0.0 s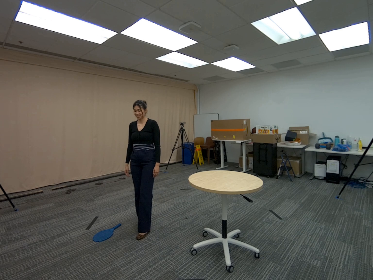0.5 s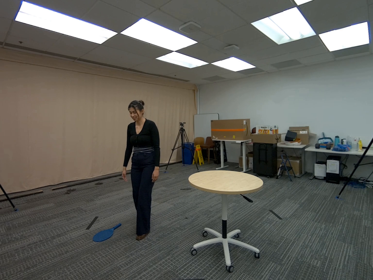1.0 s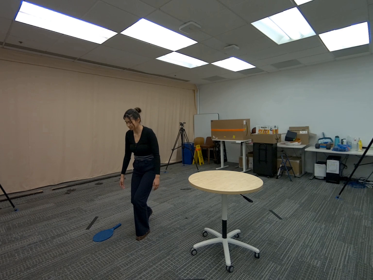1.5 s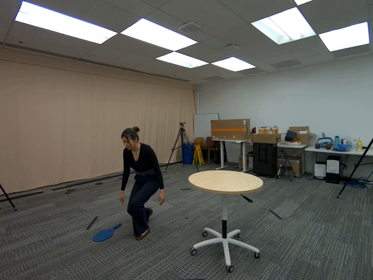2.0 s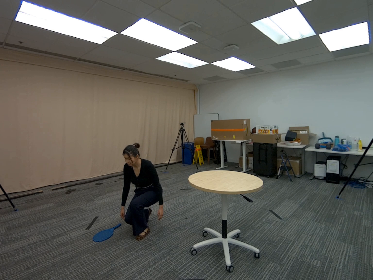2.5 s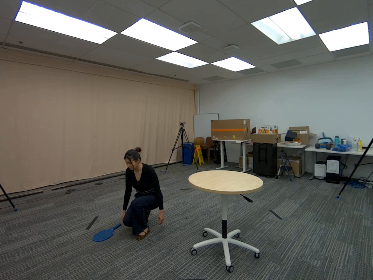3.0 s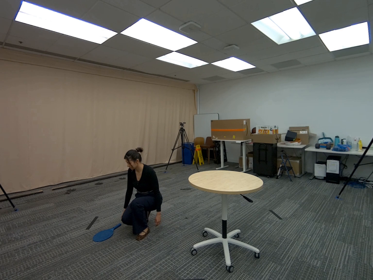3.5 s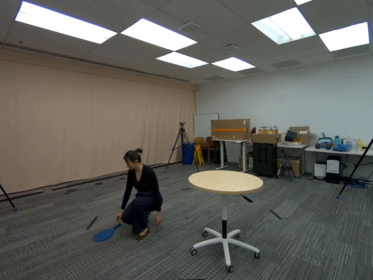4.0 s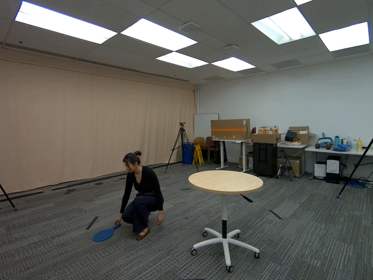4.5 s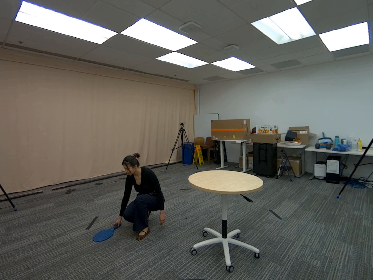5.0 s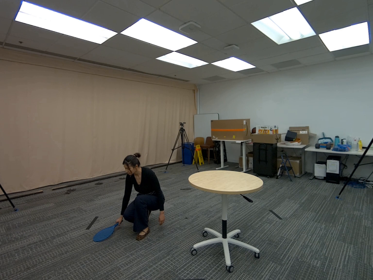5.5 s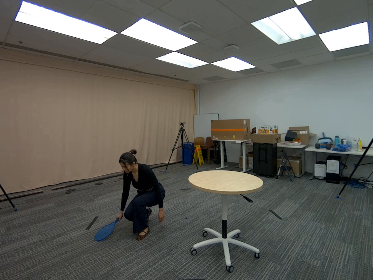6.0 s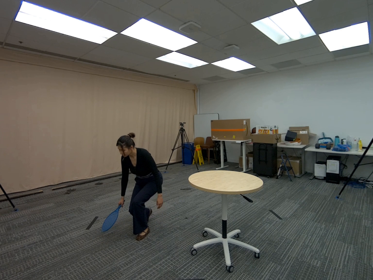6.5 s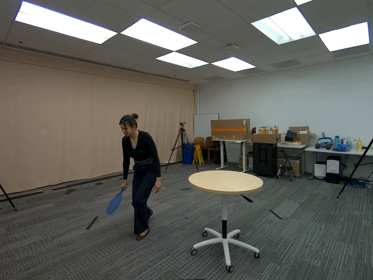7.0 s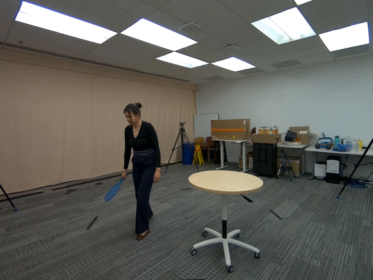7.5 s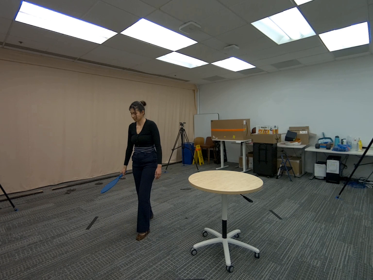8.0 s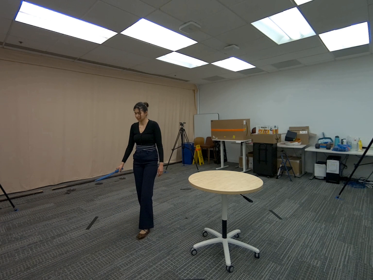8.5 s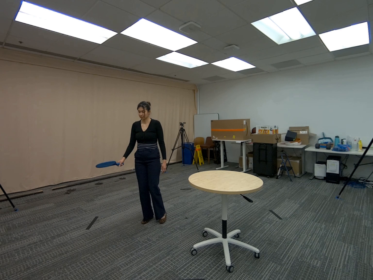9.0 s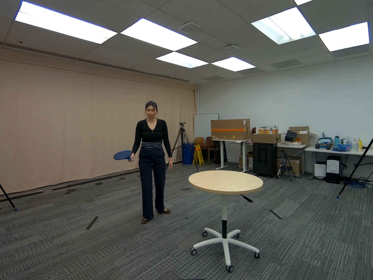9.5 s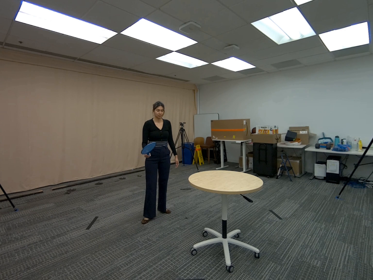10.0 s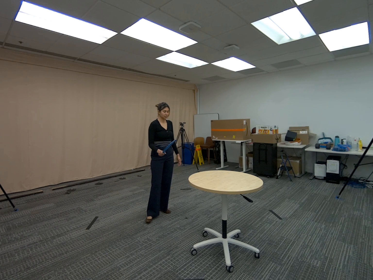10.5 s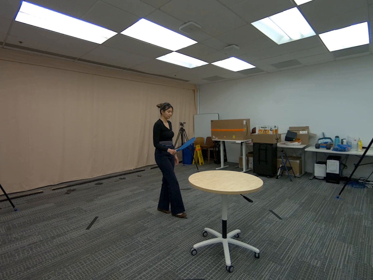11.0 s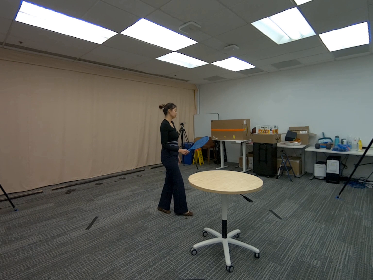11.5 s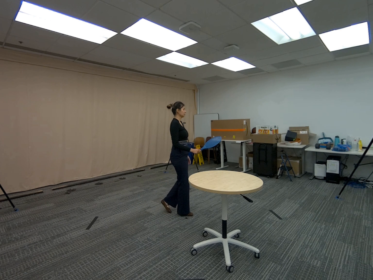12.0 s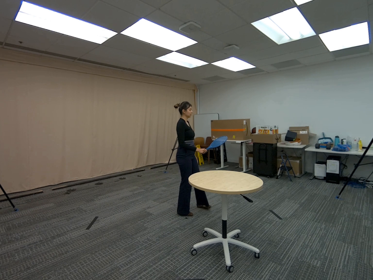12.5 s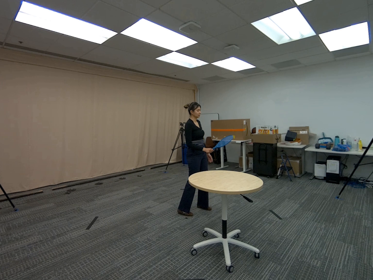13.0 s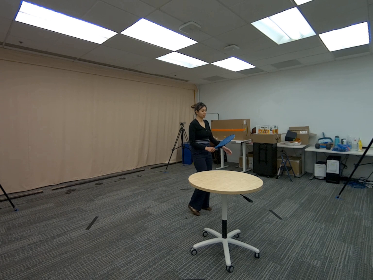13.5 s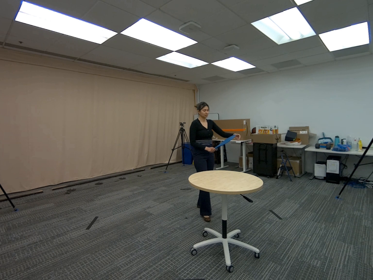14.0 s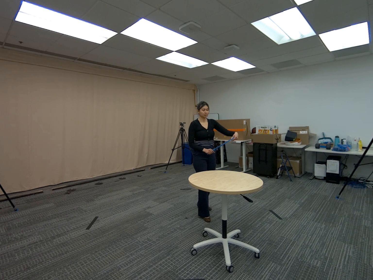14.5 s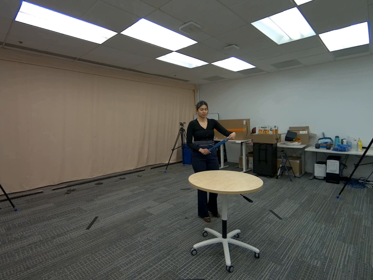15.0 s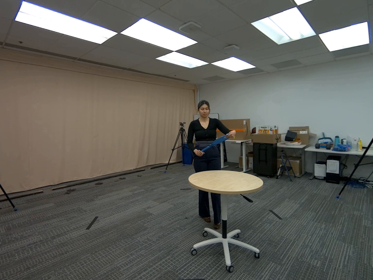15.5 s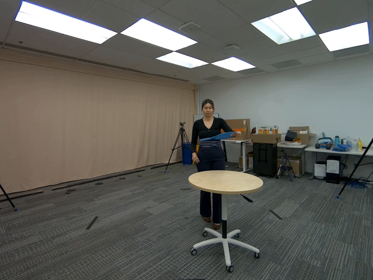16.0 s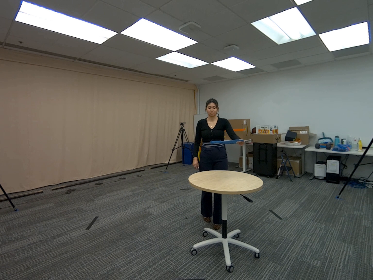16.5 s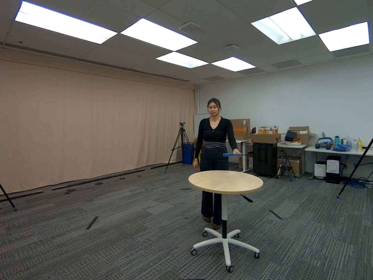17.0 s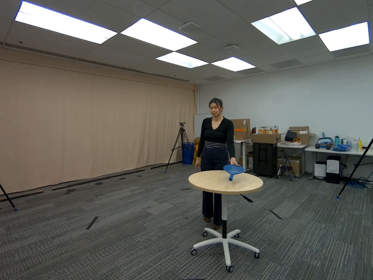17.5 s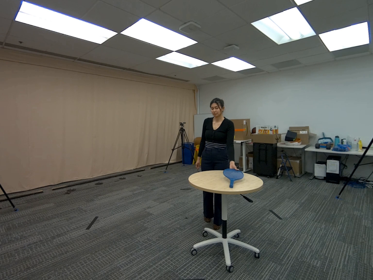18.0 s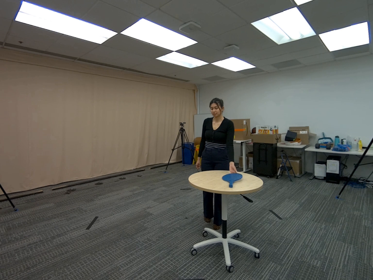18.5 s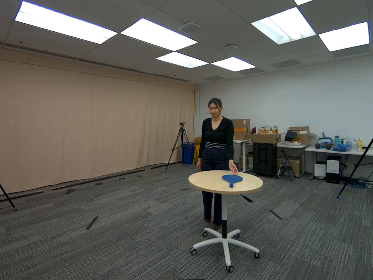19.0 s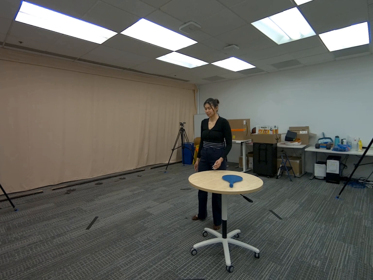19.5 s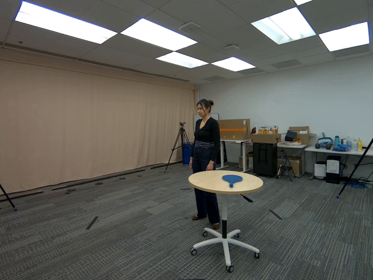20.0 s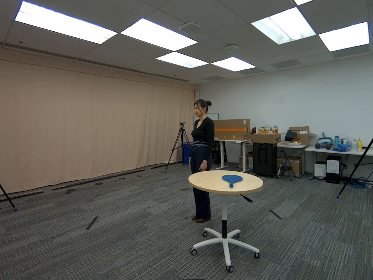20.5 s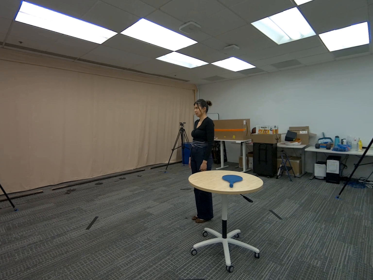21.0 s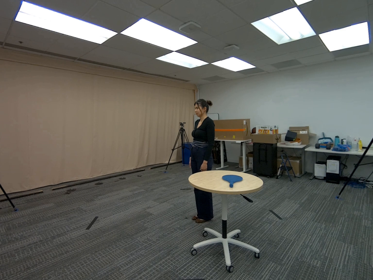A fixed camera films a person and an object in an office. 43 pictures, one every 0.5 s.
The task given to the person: Walk to the tennis racket on the ground, pick it up with your right hand, handover to your left hand, and place the racket on the round table.
